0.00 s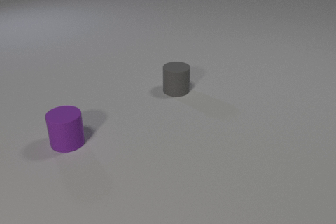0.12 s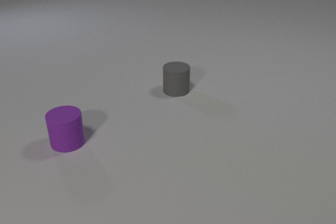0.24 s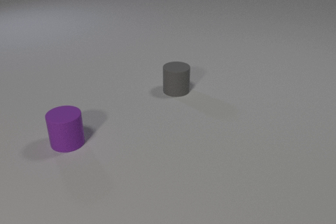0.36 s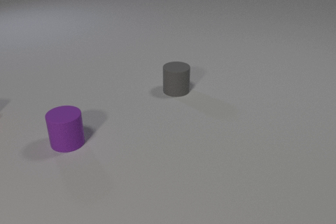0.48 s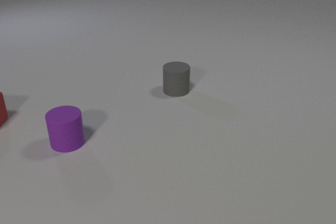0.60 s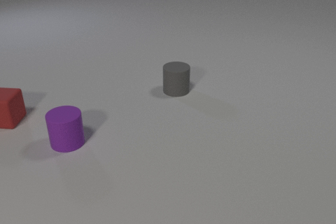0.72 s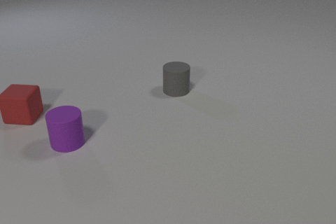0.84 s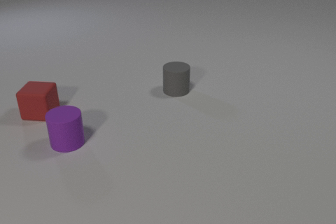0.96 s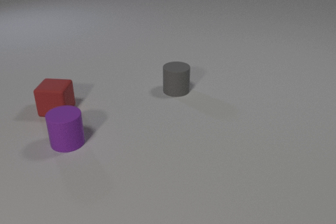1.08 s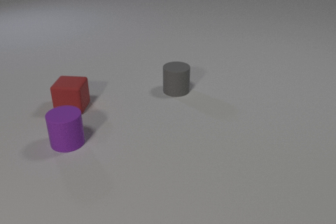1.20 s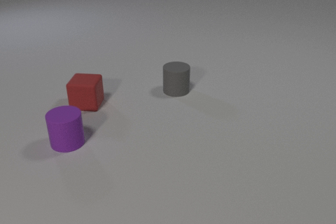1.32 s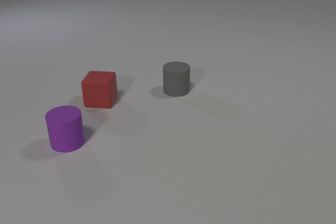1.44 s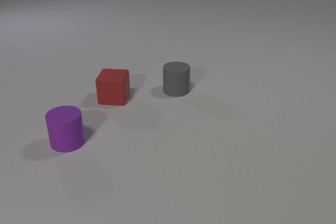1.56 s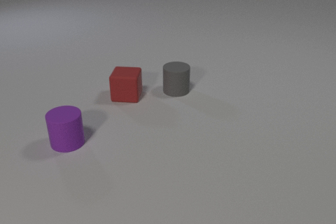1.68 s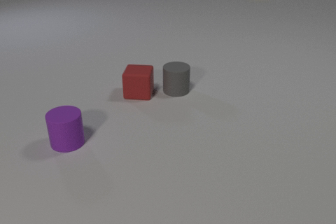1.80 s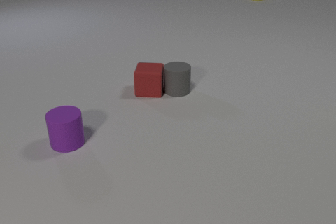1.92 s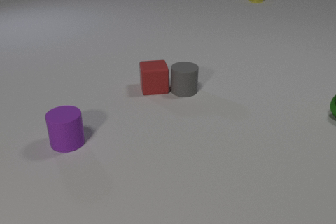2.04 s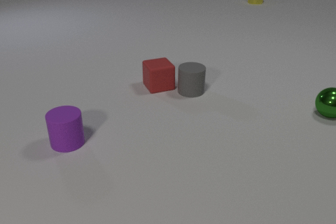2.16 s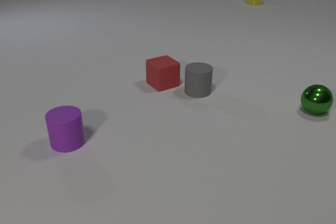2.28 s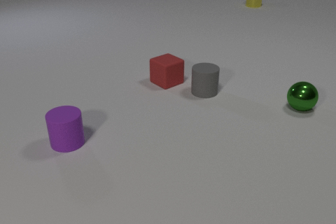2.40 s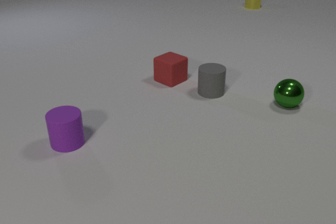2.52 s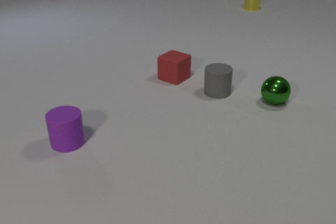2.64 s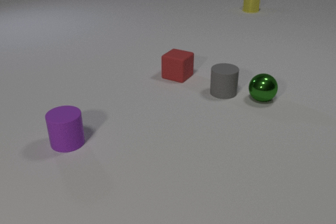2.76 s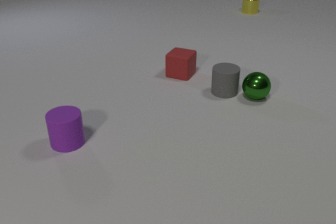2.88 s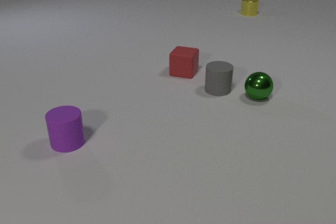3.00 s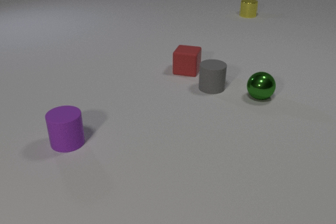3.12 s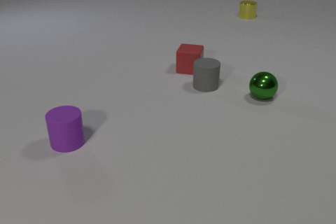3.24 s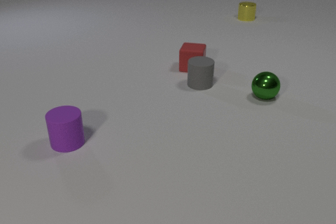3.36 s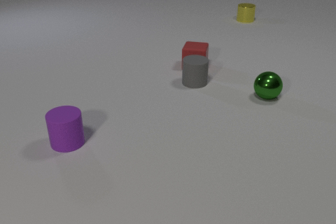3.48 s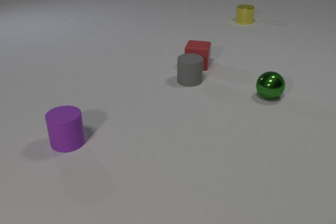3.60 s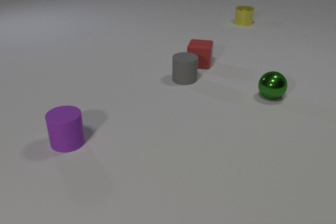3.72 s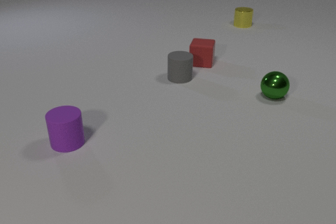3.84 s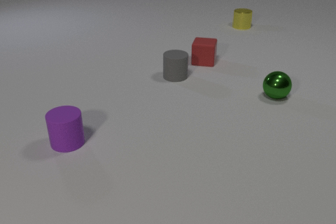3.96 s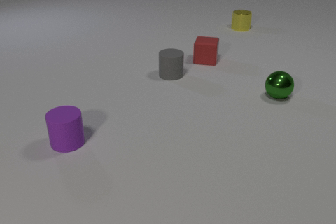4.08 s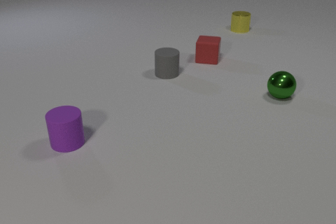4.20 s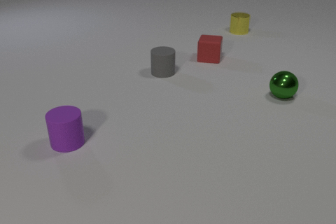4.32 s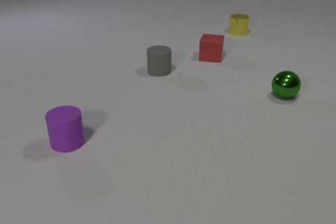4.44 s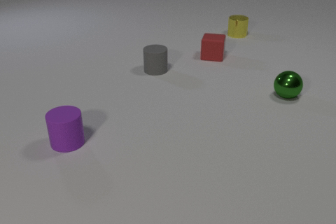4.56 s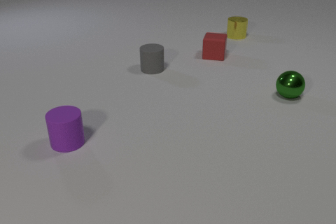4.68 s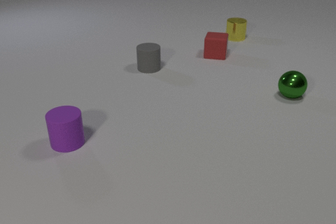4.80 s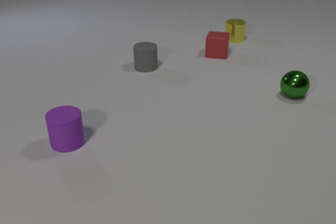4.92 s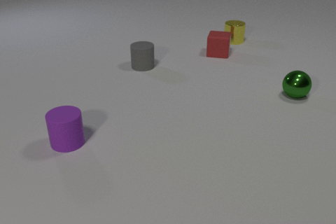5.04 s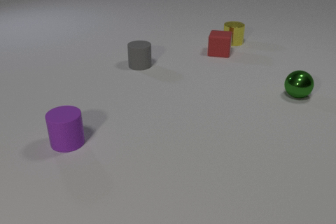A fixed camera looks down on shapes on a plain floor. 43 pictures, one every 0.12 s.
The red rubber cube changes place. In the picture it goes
to the right.
The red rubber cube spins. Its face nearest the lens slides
to the right.
0.00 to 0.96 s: The red rubber cube comes in at the left edge, slides to the right.
0.96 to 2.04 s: The red rubber cube slides to the right, spins counterclockwise seen from above by about 30 degrees, its near face sliding to the right. The gray rubber cylinder slides to the right. The yellow metal cylinder comes in at the top edge, slides toward the camera. The green metal sphere comes in at the right edge, rolls to the left. The red rubber cube and the gray rubber cylinder collide.
2.04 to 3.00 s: The red rubber cube slides away from the camera and to the right, spins counterclockwise seen from above by about 60 degrees, its near face sliding to the right. The gray rubber cylinder slides to the right and away from the camera. The yellow metal cylinder slides toward the camera. The green metal sphere rolls to the left. The gray rubber cylinder and the green metal sphere collide.
3.00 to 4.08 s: The red rubber cube slides away from the camera and to the right. The gray rubber cylinder slides to the left and away from the camera. The yellow metal cylinder slides toward the camera. The green metal sphere rolls to the right.
4.08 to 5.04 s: The red rubber cube slides away from the camera and to the right. The gray rubber cylinder slides to the left and away from the camera. The yellow metal cylinder slides toward the camera. The green metal sphere rolls to the right and away from the camera.
What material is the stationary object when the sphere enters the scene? rubber.
How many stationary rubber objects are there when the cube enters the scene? 2.
How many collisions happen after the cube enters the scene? 2.
